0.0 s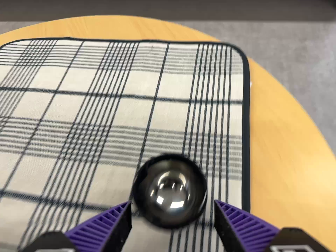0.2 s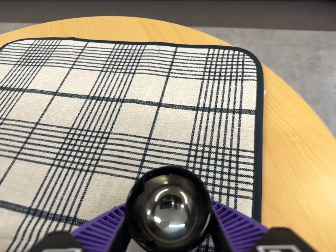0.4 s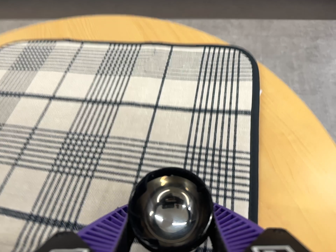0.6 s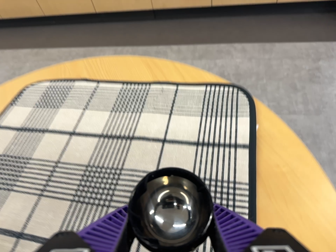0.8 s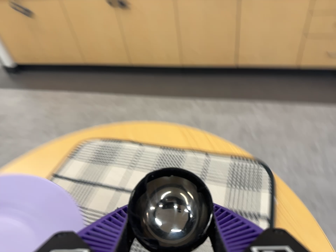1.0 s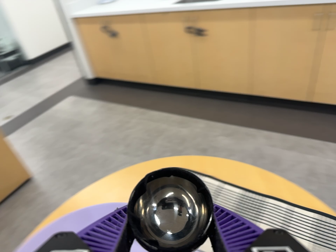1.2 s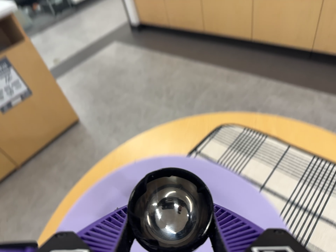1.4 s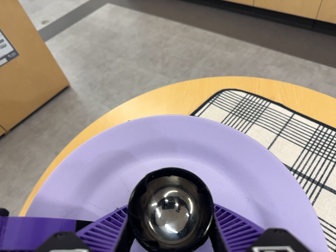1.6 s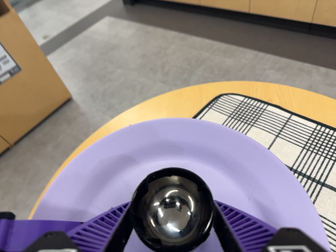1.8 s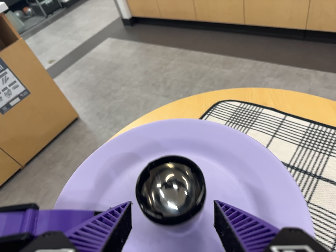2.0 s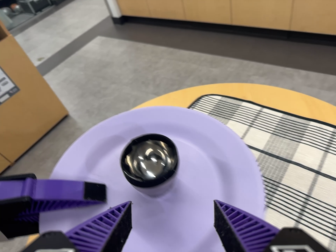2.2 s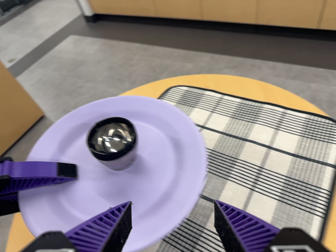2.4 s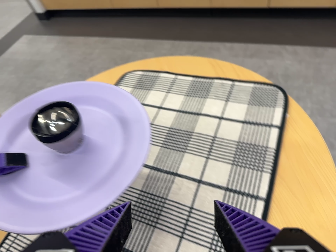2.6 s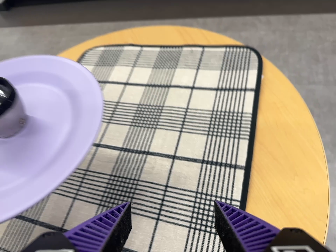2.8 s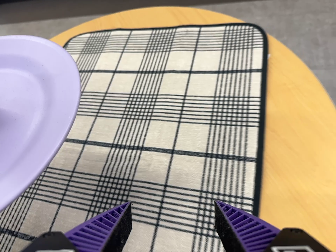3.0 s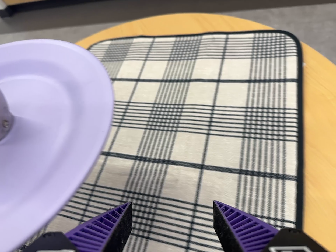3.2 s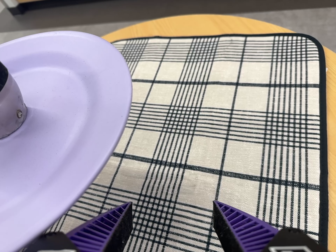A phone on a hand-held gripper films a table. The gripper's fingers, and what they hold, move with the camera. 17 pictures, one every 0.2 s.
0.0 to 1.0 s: The scene slides to the right, as the camera pans about 20 degrees to its left. It travels backward, toward the top of its view and to its left, about 22 cm, so what stands in front gets smaller. Its aim tips toward the top of its view by about 20 degrees, and the scene shifts downward. It rolls about its line of sight by about 10 degrees, and the scene rotates clockwise.
1.0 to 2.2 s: The camera travels toward the bottom of its view, about 9 cm, so close, fixed things drift upward. Its aim tips toward the bottom of its view by about 15 degrees, and the scene shifts upward.
2.2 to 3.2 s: The camera travels forward, about 12 cm, so what stands in front looms larger. It rolls about its line of sight by about 15 degrees, and the scene rotates counterclockwise.
The film runs backward here.
